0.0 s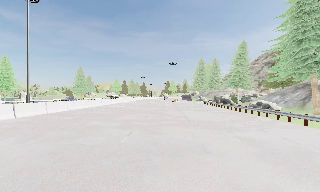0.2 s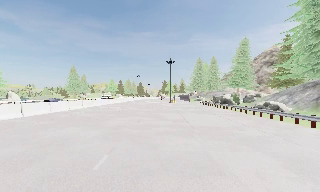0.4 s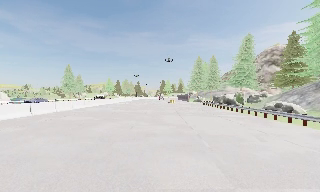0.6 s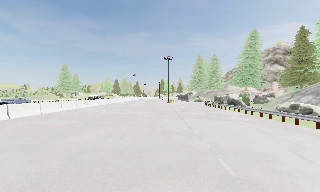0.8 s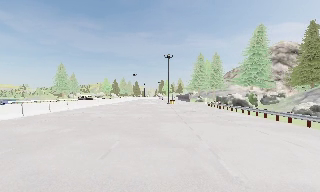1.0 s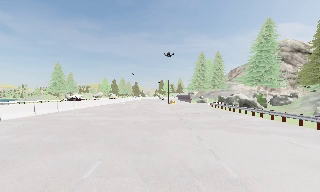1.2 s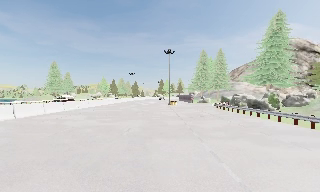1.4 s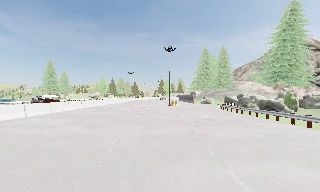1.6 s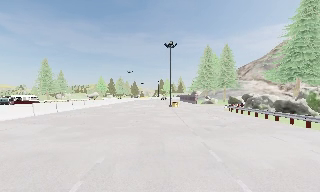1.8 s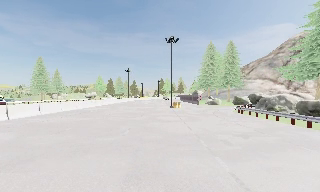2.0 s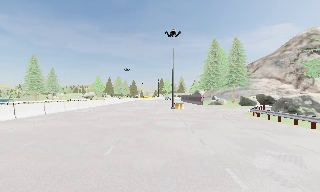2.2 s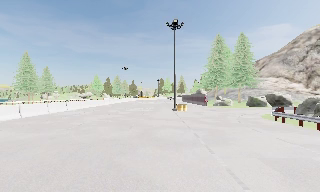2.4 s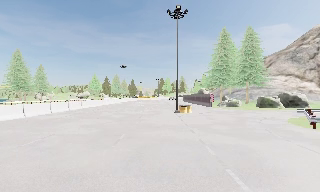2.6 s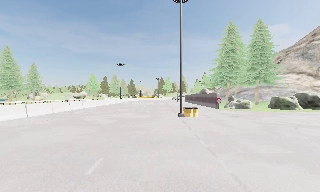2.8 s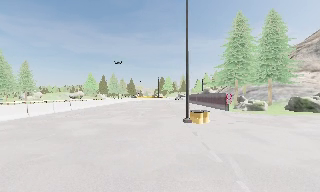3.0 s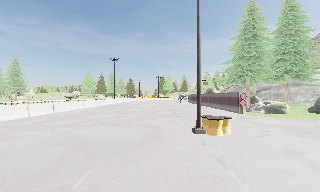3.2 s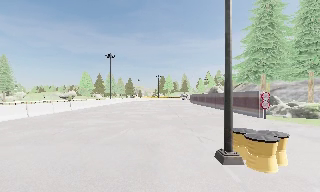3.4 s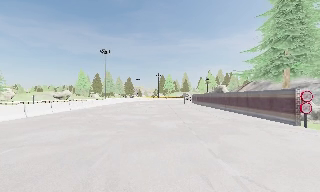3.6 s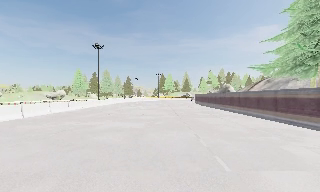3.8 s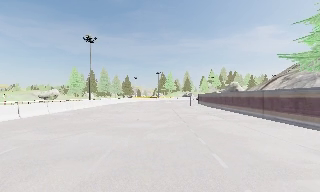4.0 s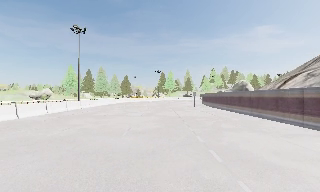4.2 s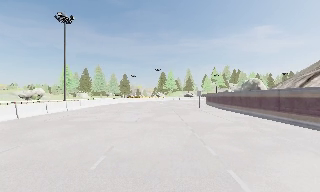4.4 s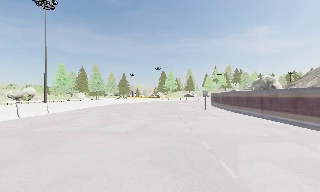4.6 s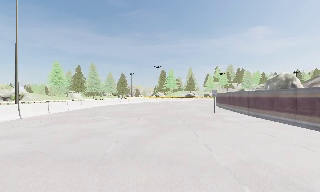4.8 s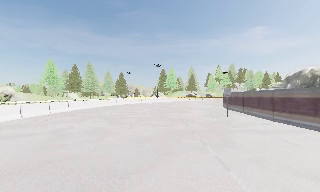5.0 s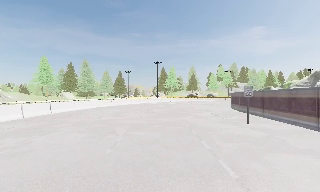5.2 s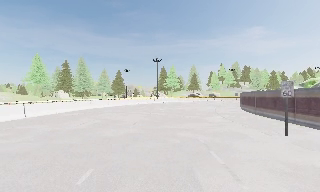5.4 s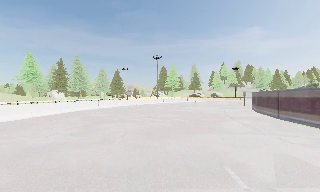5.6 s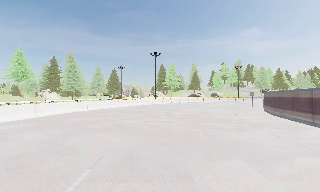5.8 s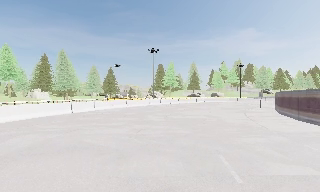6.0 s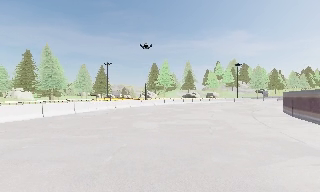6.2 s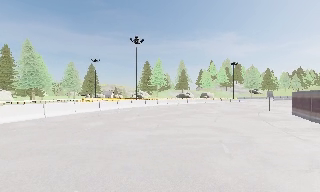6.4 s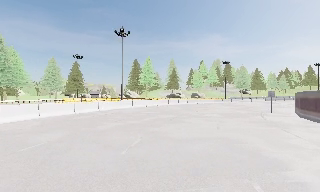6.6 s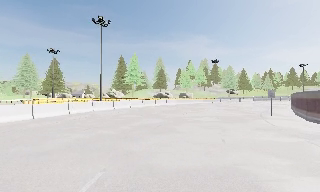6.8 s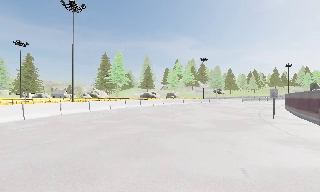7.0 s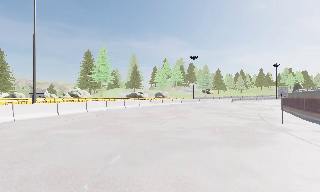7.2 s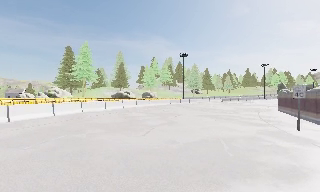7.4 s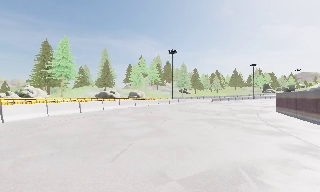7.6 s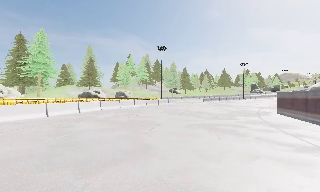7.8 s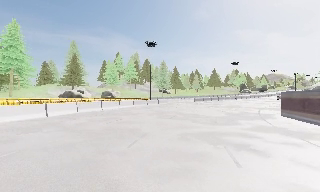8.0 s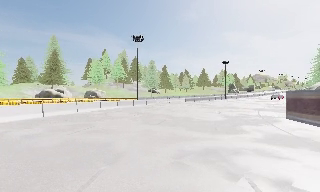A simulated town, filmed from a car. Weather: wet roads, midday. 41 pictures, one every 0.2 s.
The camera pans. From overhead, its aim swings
clockwise.
The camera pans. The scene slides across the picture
to the left.
0.0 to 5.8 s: The camera travels forward, about 85 m, so what stands in front looms larger.
5.8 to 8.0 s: The camera swings to its right by about 40 degrees, and the scene slides to the left. It travels forward, about 30 m.
The film runs forward here.
